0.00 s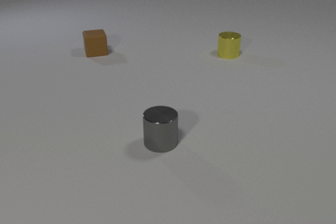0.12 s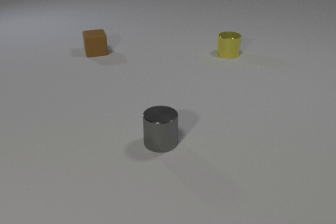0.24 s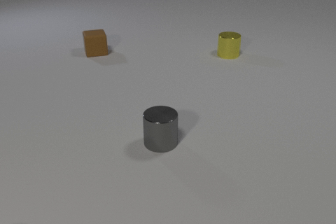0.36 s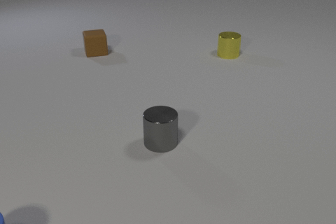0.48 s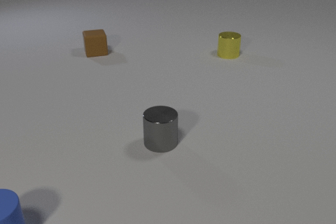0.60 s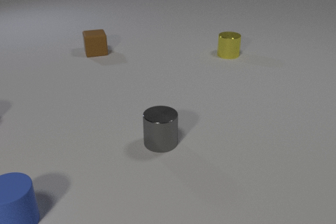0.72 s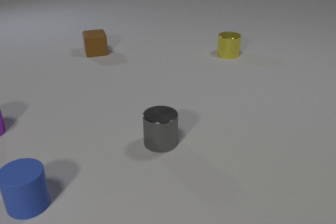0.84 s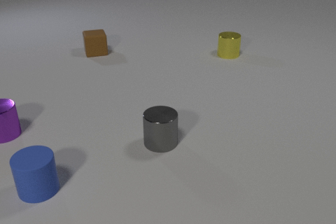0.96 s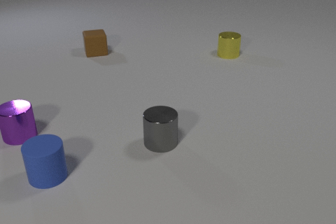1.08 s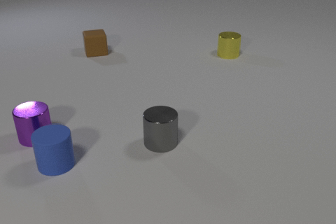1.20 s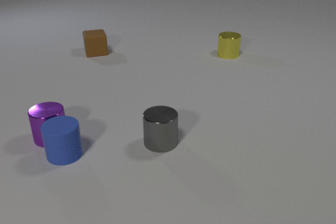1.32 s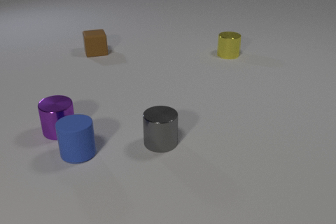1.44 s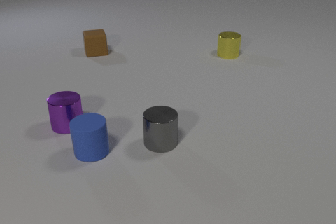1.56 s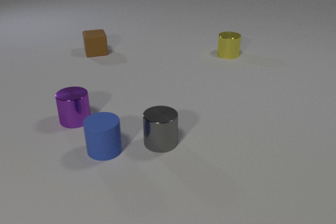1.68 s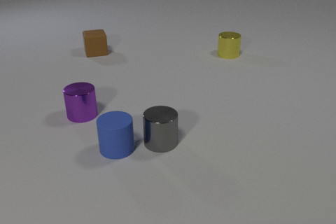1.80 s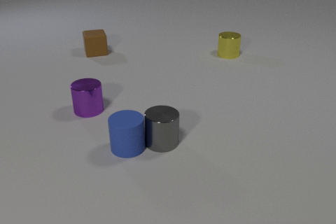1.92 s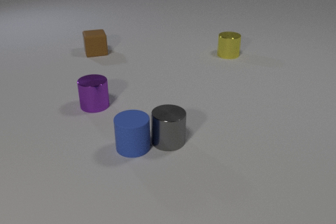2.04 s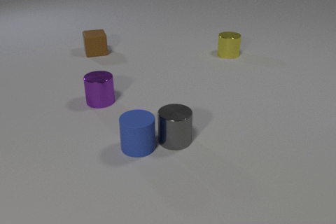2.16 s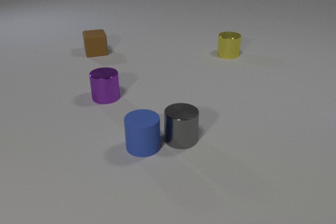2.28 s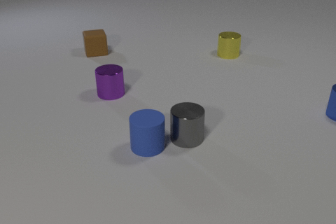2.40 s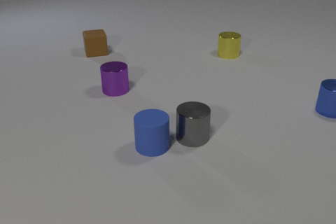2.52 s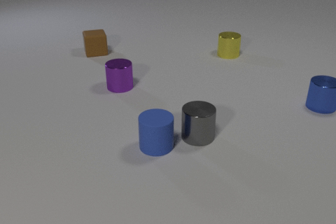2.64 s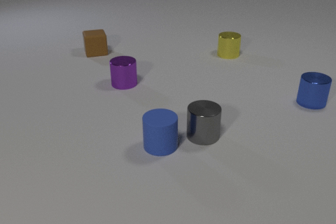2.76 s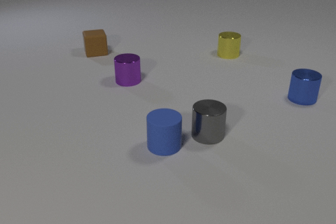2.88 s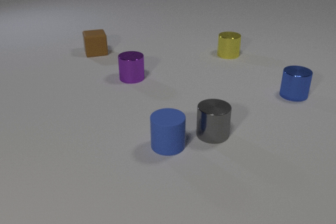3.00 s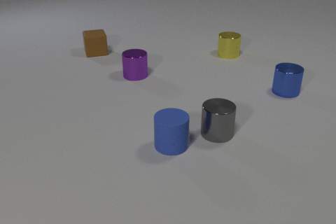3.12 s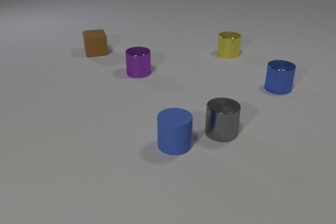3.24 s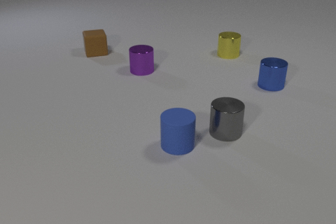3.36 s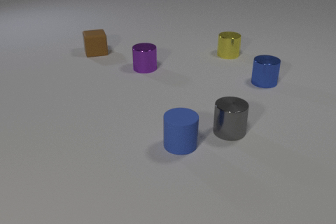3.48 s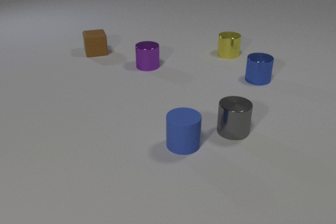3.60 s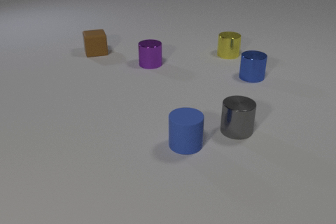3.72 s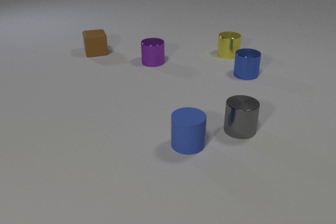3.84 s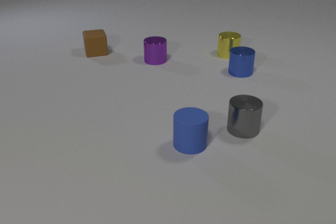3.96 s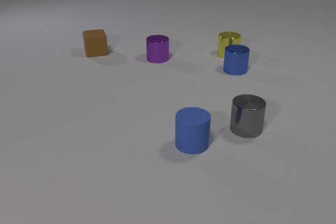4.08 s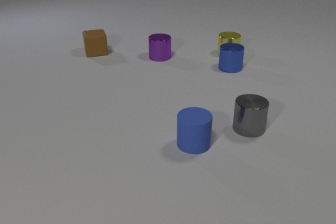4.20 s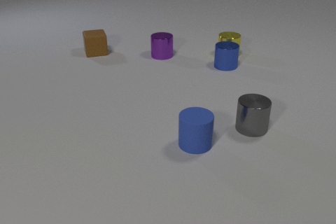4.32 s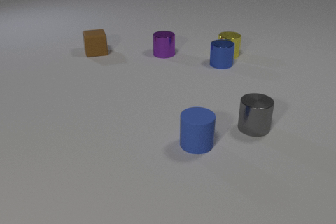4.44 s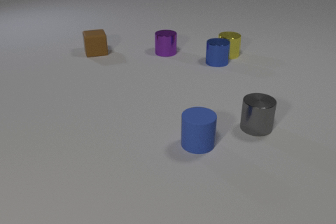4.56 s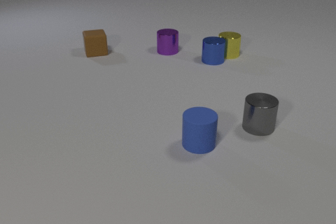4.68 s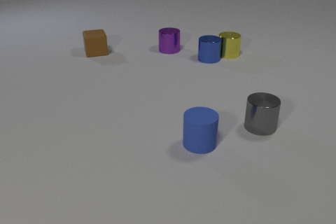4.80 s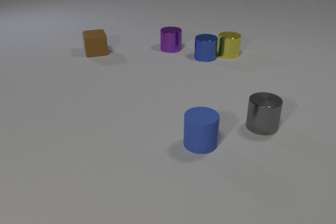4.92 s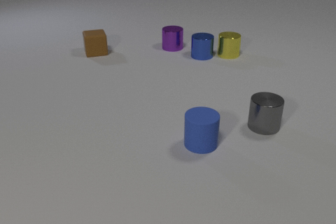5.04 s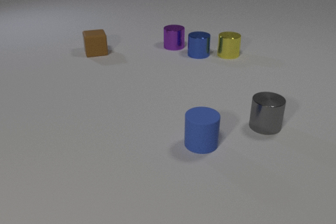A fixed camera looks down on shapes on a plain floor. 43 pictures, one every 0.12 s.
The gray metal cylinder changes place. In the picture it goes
to the right.
0.00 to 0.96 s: The blue rubber cylinder comes in at the bottom edge, slides away from the camera and to the right. The purple metal cylinder comes in at the left edge, slides to the right and toward the camera.
0.96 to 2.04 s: The blue rubber cylinder slides to the right. The purple metal cylinder slides to the right and away from the camera. The gray metal cylinder slides to the right. The blue rubber cylinder and the purple metal cylinder collide. The blue rubber cylinder and the gray metal cylinder collide.
2.04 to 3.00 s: The blue rubber cylinder slides to the right. The purple metal cylinder slides away from the camera and to the right. The gray metal cylinder slides to the right. The blue metal cylinder comes in at the right edge, slides to the left and away from the camera.
3.00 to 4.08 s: The blue rubber cylinder slides to the right. The purple metal cylinder slides away from the camera and to the right. The gray metal cylinder slides to the right and away from the camera. The blue metal cylinder slides to the left and away from the camera.
4.08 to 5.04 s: The blue rubber cylinder slides to the right. The purple metal cylinder slides away from the camera and to the right. The gray metal cylinder slides to the right and away from the camera. The blue metal cylinder slides to the left and away from the camera.
Are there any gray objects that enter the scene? no.
What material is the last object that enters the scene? metal.
How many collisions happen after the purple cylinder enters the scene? 2.
